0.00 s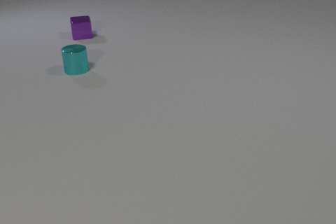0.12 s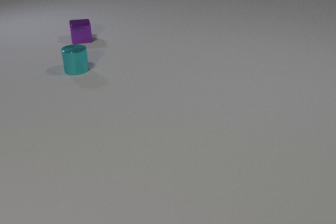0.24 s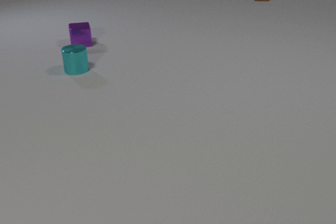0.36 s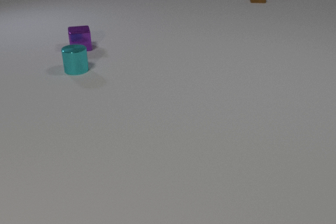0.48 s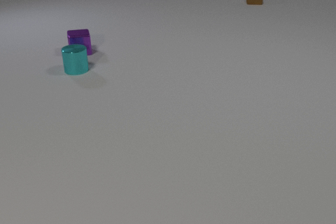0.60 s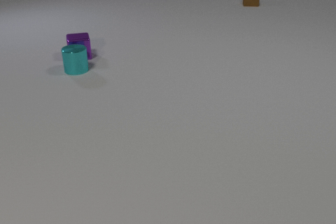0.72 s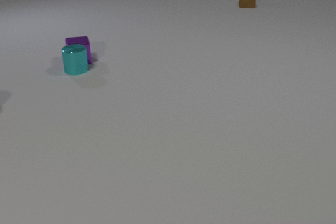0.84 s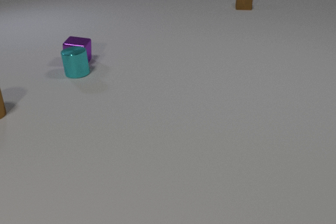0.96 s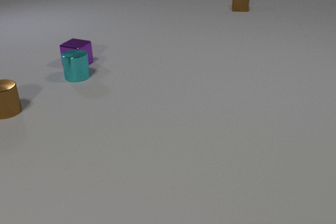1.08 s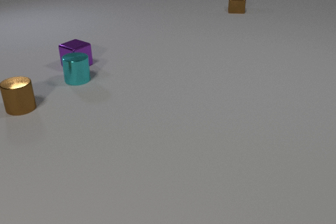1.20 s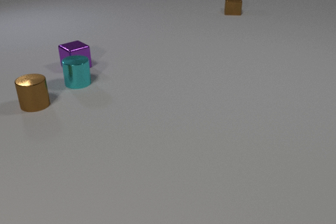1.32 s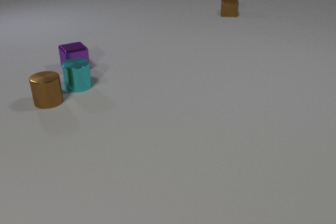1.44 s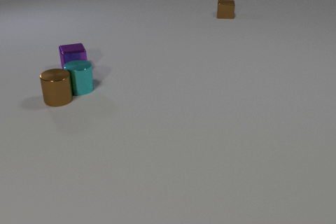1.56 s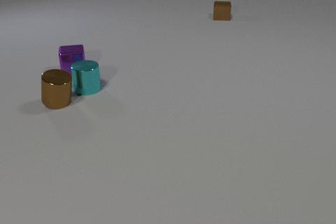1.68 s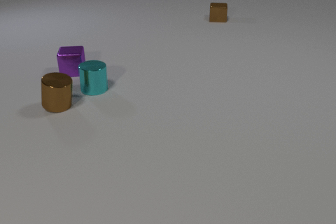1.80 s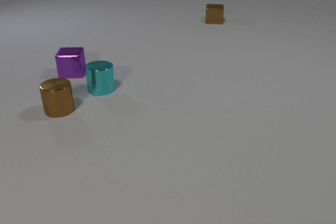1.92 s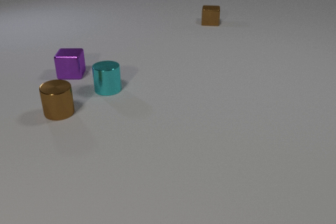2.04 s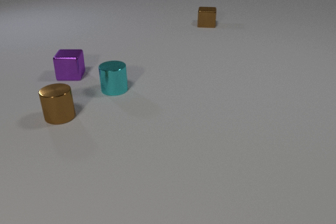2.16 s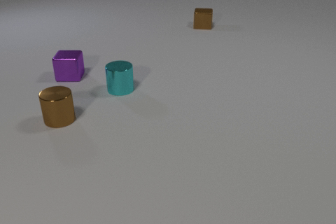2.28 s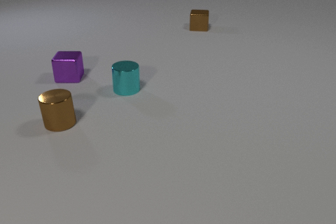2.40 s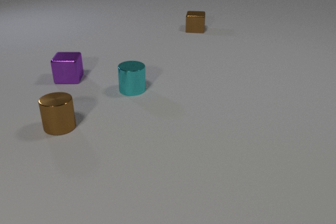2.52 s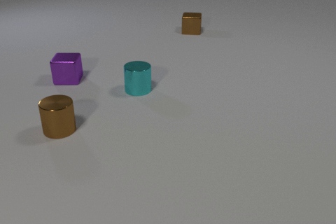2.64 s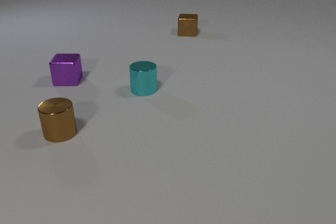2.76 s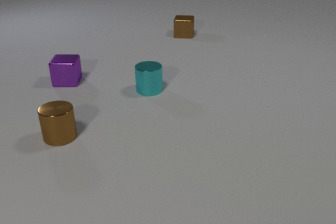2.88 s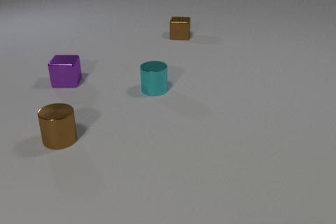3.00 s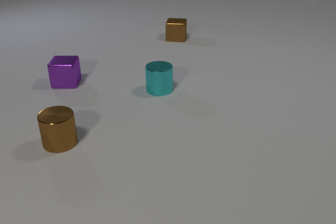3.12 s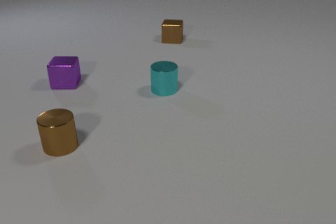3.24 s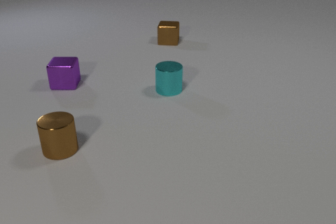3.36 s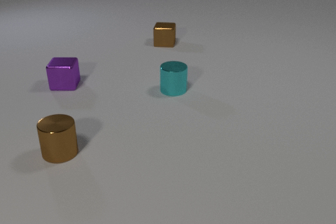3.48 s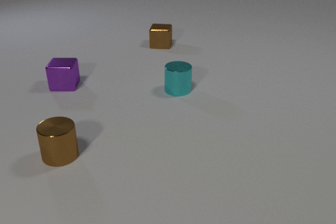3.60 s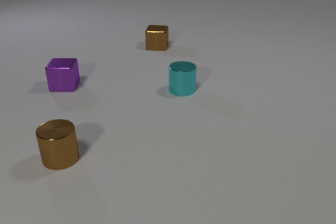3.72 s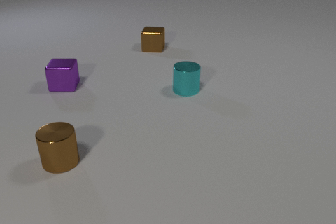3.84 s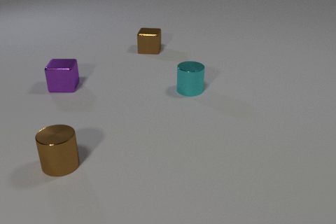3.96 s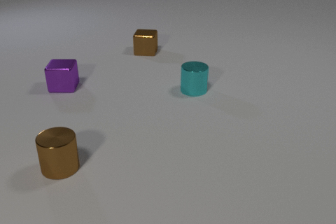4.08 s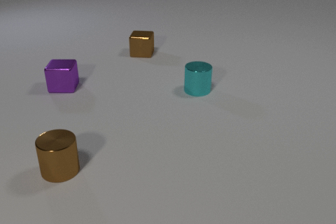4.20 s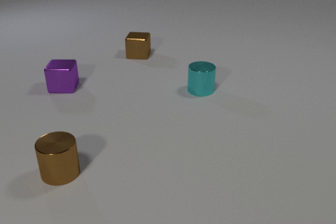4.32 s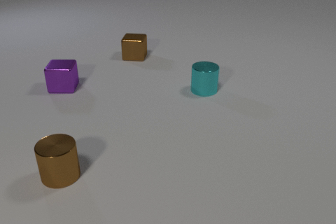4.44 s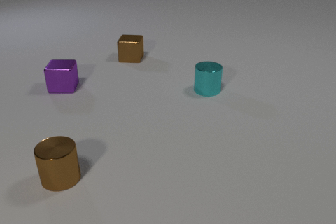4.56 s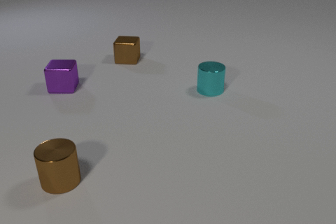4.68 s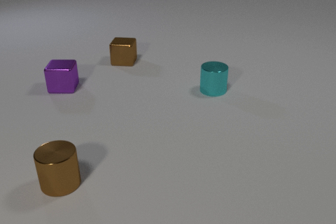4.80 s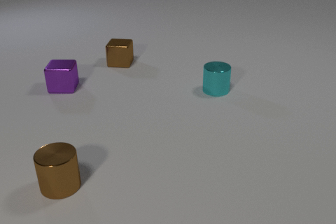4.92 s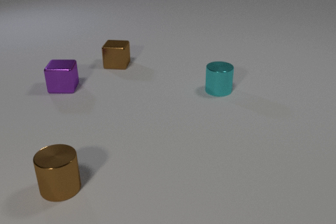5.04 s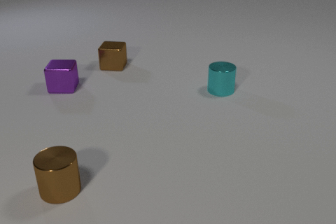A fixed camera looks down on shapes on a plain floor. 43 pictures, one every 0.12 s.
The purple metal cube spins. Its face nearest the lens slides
to the left.
The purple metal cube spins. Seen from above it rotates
clockwise.
0.00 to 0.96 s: The purple metal cube slides toward the camera, spins clockwise seen from above by about 30 degrees, its near face sliding to the left. The cyan metal cylinder slides toward the camera. The brown metal cube slides toward the camera and to the left. The brown metal cylinder comes in at the left edge, slides to the right. The purple metal cube and the cyan metal cylinder collide.
0.96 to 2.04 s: The purple metal cube slides toward the camera, spins so that its near face slides to the left, clockwise seen from above. The cyan metal cylinder slides toward the camera and to the right. The brown metal cube slides toward the camera and to the left. The brown metal cylinder slides to the right and toward the camera. The cyan metal cylinder and the brown metal cylinder collide.
2.04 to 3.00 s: The purple metal cube slides toward the camera. The cyan metal cylinder slides to the right. The brown metal cube slides toward the camera and to the left. The brown metal cylinder slides toward the camera.
3.00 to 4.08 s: The purple metal cube slides toward the camera. The cyan metal cylinder slides to the right. The brown metal cube slides toward the camera and to the left. The brown metal cylinder slides toward the camera.
4.08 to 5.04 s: The cyan metal cylinder slides to the right. The brown metal cube slides toward the camera and to the left. The brown metal cylinder slides toward the camera.
What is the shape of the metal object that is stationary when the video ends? cube.
How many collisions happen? 2.
How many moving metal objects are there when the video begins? 2.
